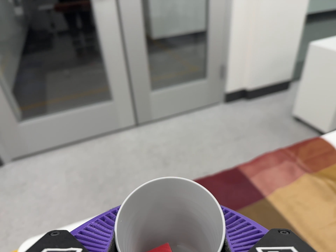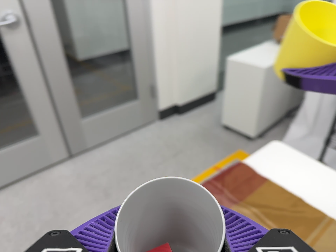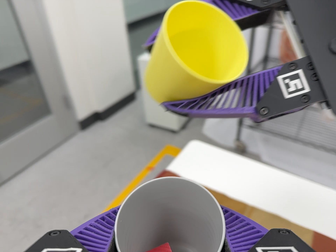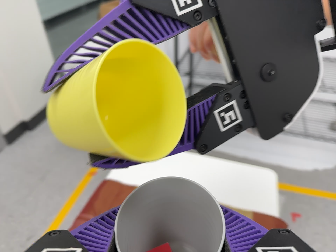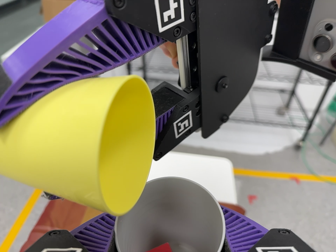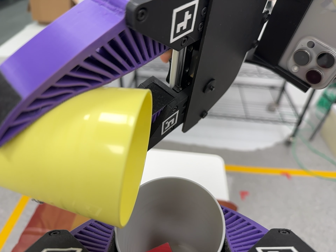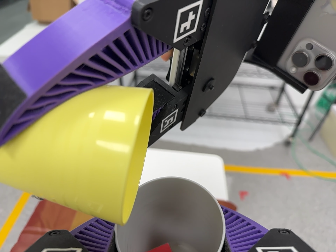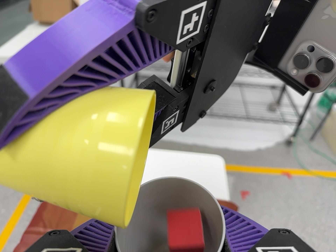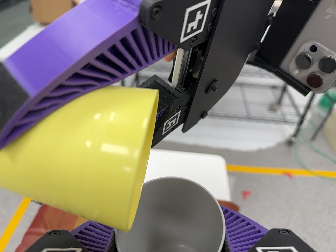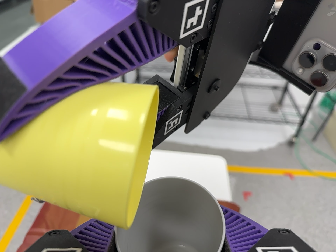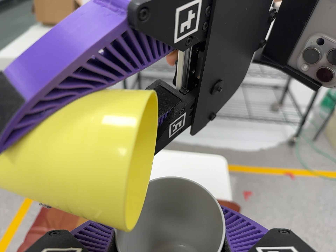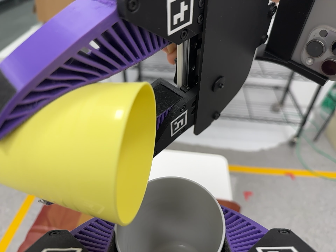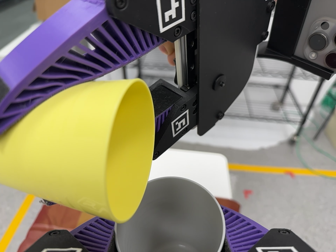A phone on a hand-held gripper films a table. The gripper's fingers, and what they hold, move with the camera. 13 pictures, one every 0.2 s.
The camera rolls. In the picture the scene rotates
counterclockwise.
The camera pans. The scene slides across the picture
to the left.
0.0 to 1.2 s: The scene slides to the left, as the camera pans about 55 degrees to its right. It travels toward the top of its view and to its right, about 18 cm, so close, fixed things drift downward. It rolls about its line of sight by about 35 degrees, and the scene rotates counterclockwise.
1.2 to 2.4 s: The camera keeps its place and its aim.
The film runs backward here.
